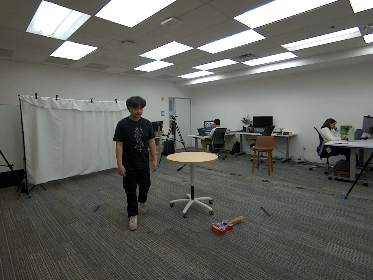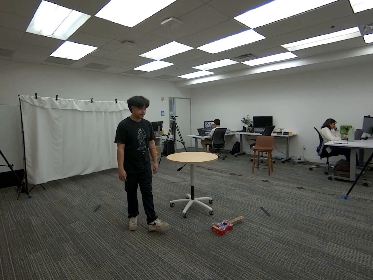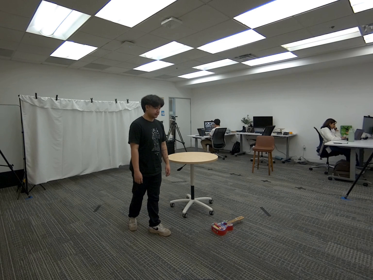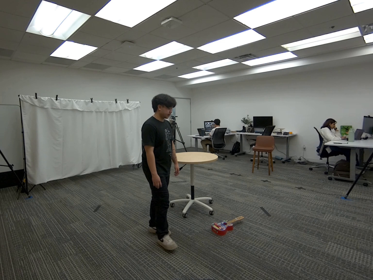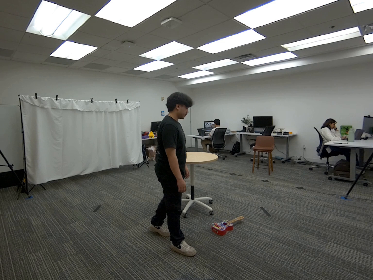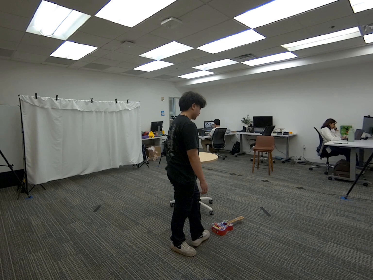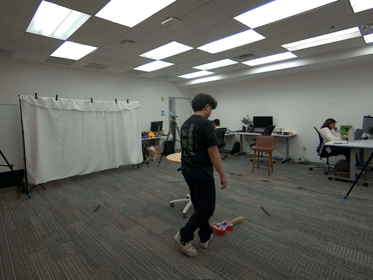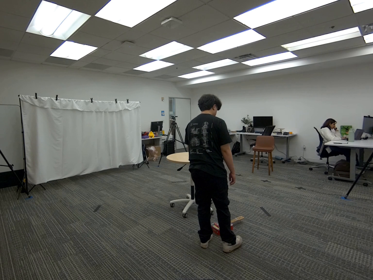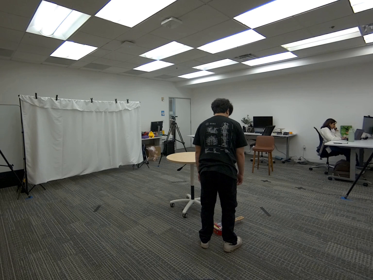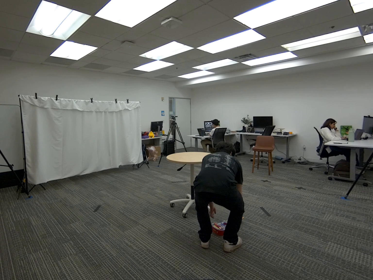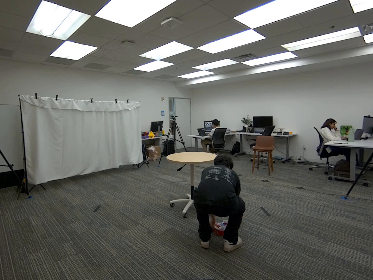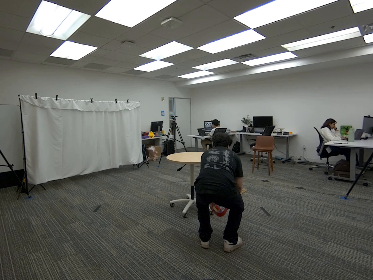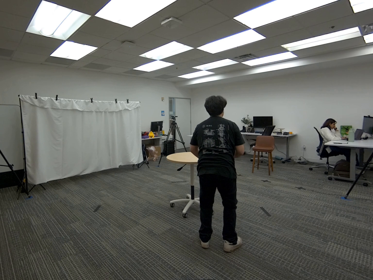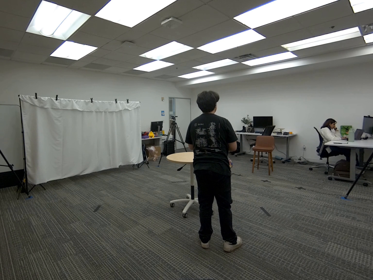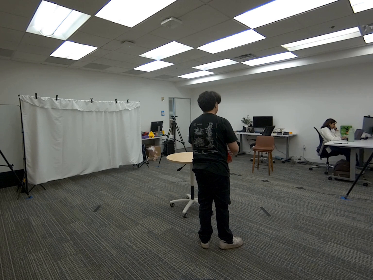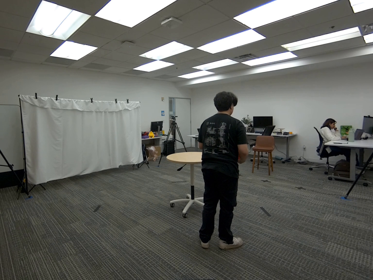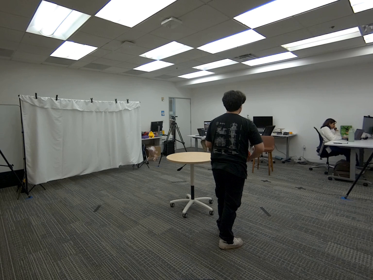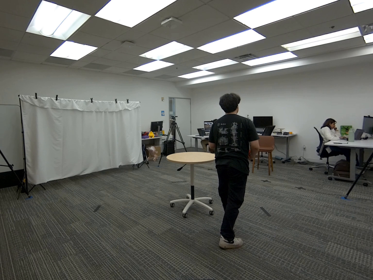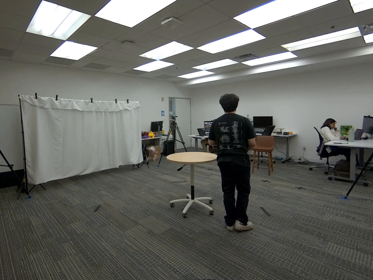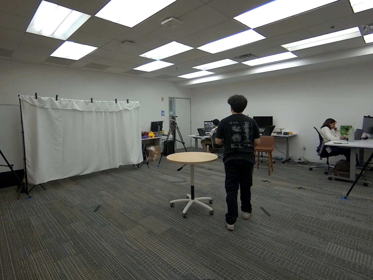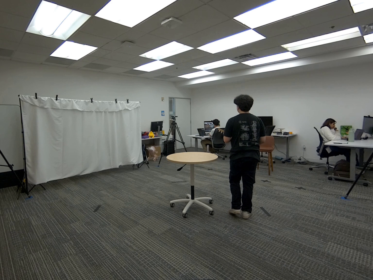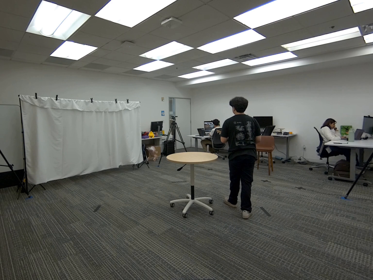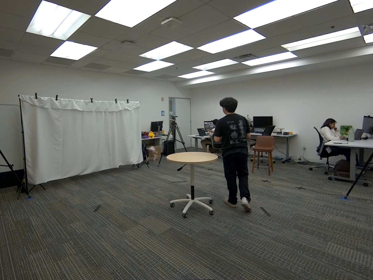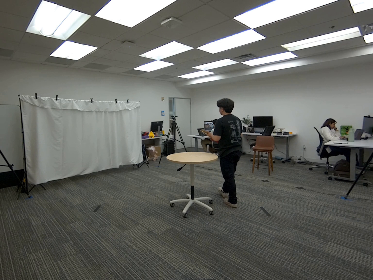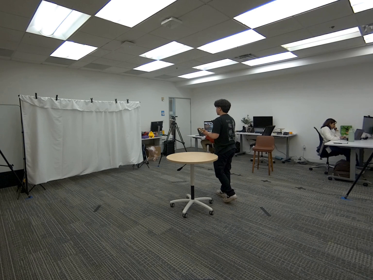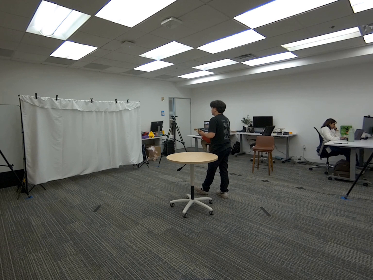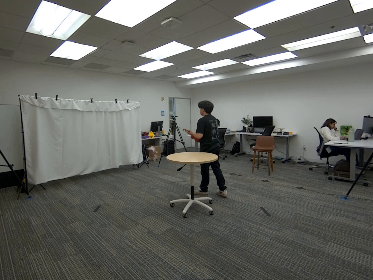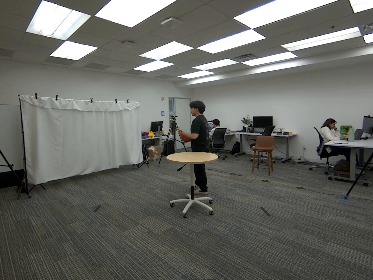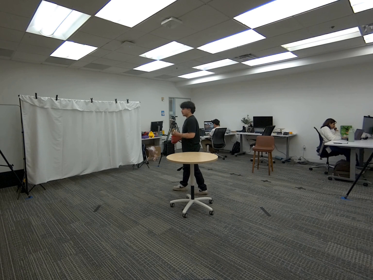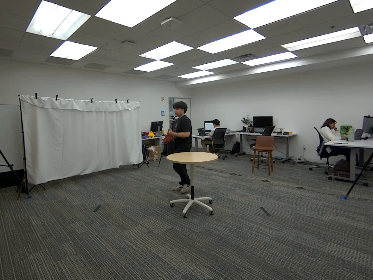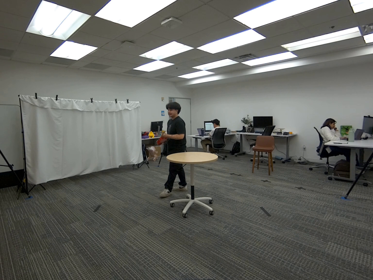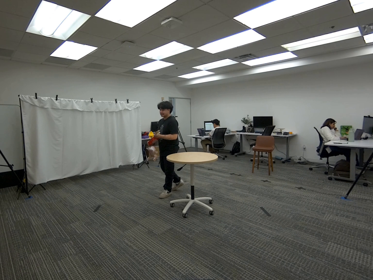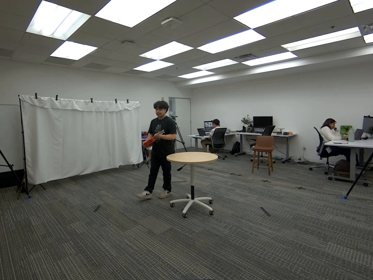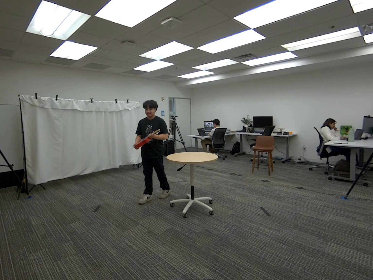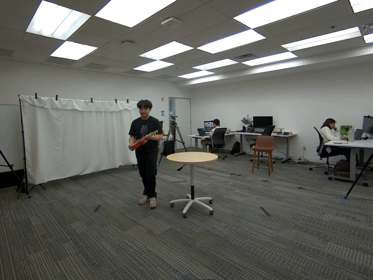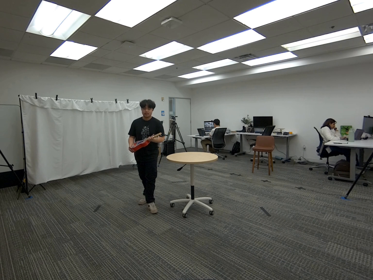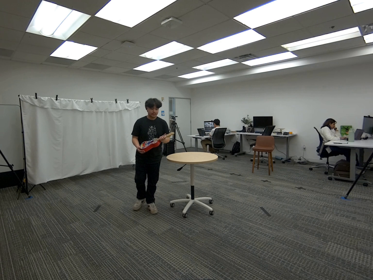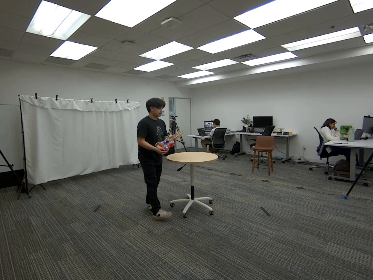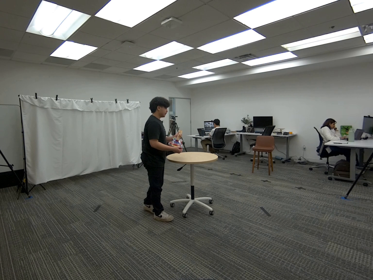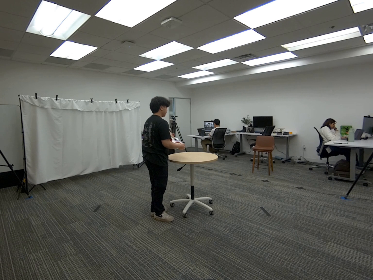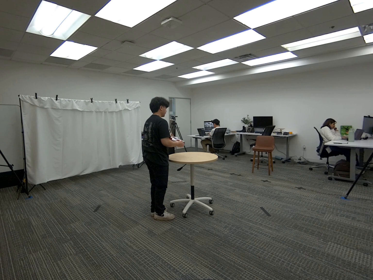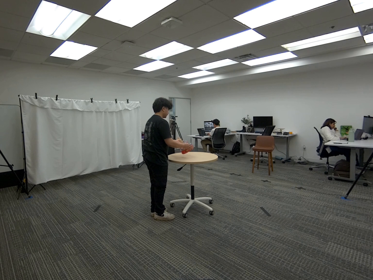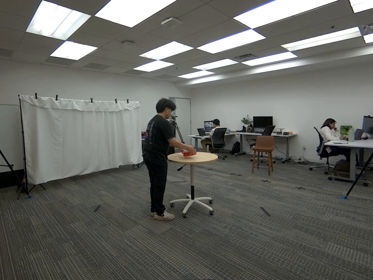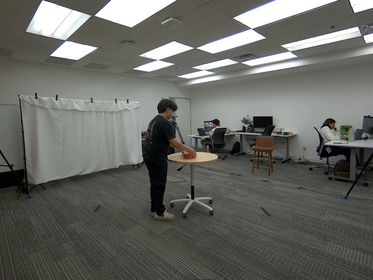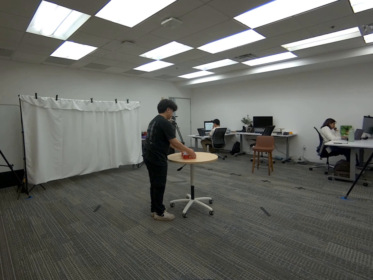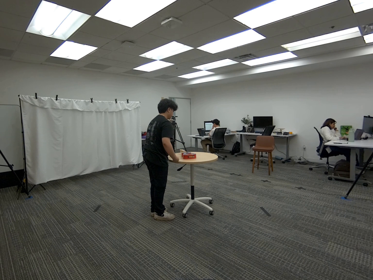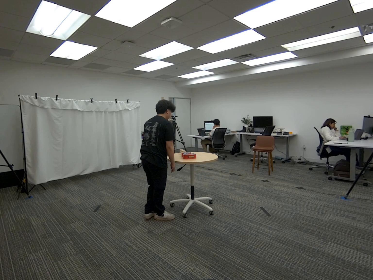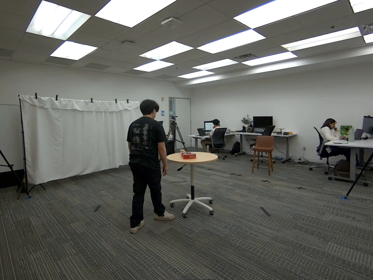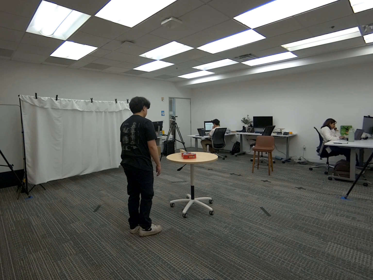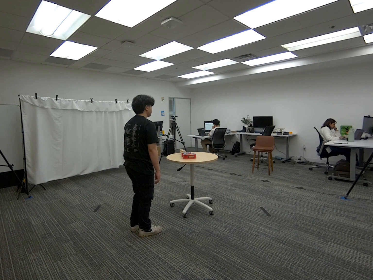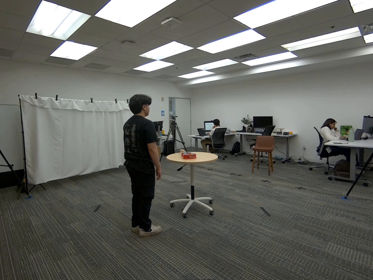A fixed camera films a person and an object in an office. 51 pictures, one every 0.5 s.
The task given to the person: Walk over to the guitar on the ground and pick up using both hands. Walk around the round table within the bounding area and place the guitar down on the table when finished.
